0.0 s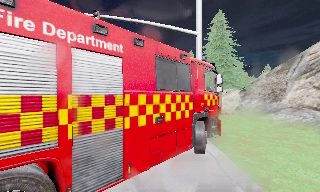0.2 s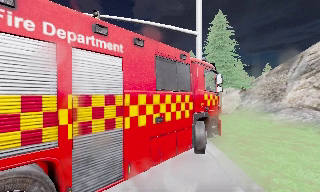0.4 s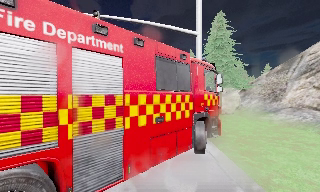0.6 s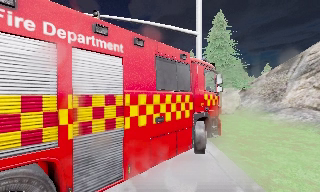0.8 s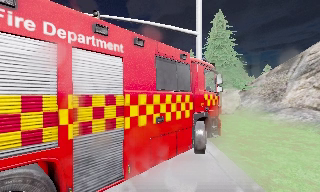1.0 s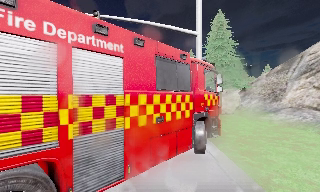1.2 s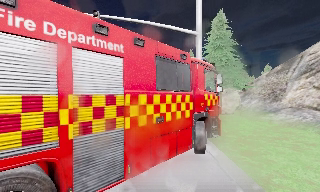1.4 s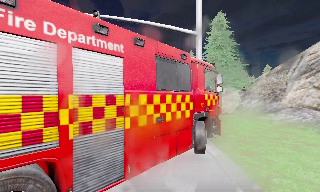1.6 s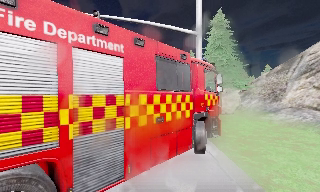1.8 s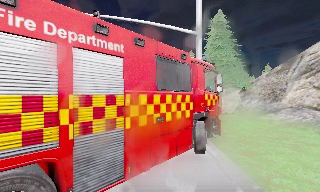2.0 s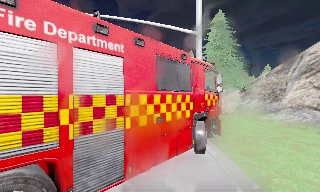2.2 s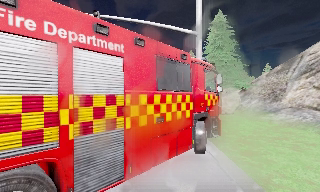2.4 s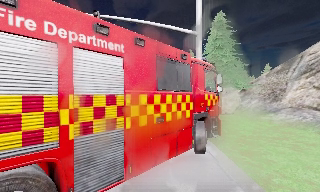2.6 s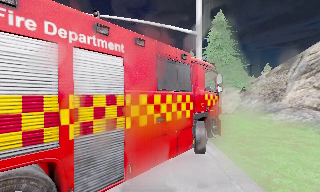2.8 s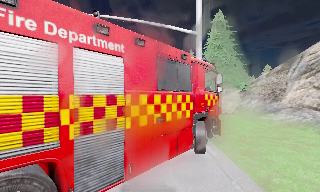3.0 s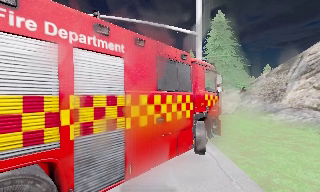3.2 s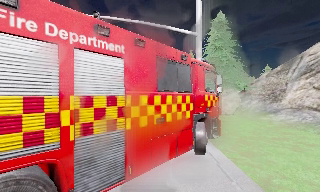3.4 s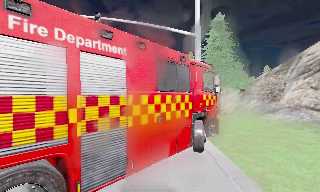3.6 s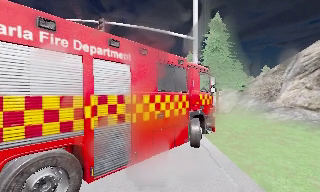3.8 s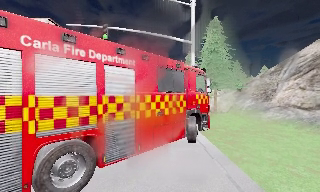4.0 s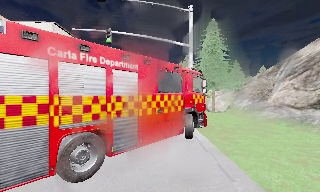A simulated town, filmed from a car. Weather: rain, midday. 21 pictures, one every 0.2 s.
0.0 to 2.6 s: The camera keeps its place and its aim.
2.6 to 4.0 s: The camera travels backward, about 2 m, so what stands in front gets smaller. It gains speed.
The film runs backward here.
